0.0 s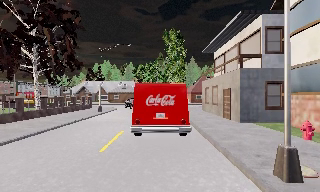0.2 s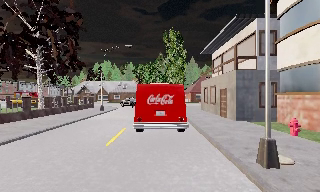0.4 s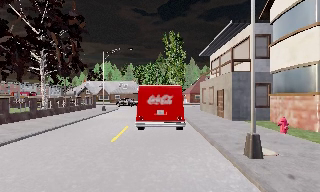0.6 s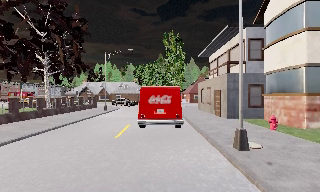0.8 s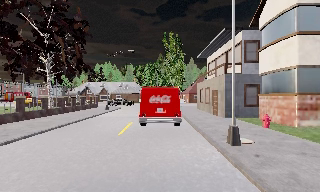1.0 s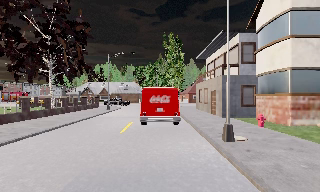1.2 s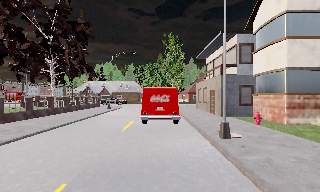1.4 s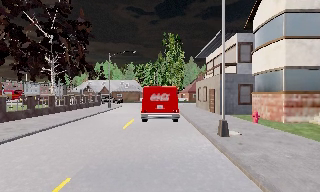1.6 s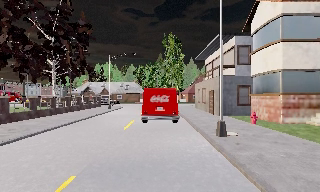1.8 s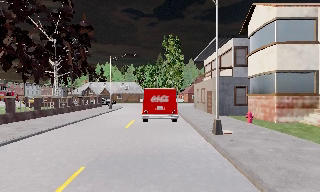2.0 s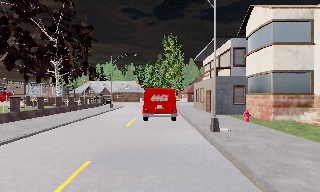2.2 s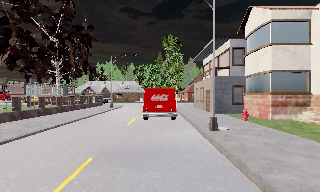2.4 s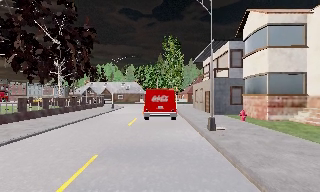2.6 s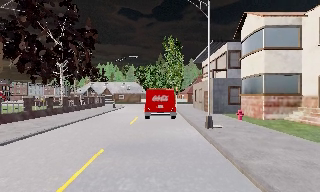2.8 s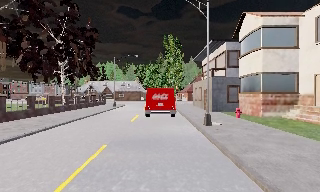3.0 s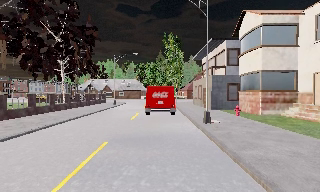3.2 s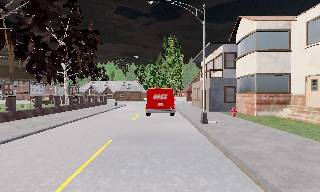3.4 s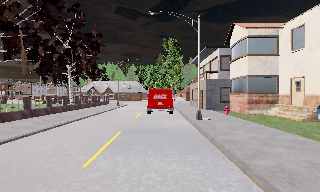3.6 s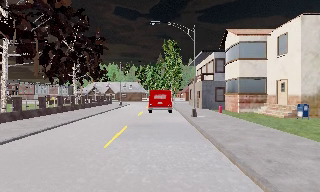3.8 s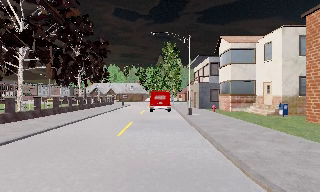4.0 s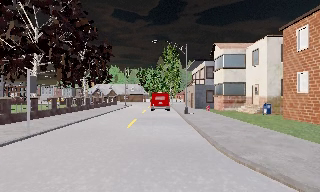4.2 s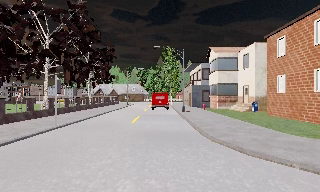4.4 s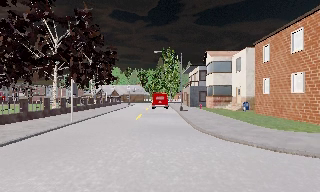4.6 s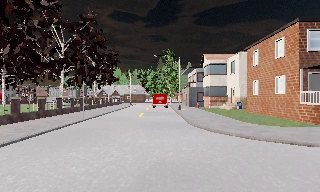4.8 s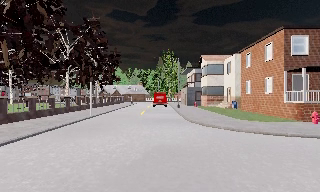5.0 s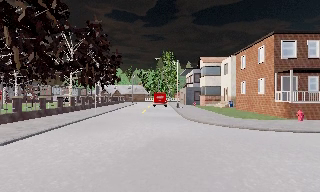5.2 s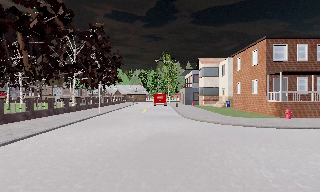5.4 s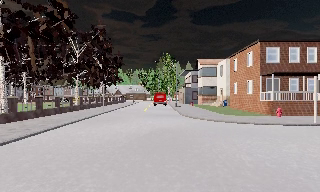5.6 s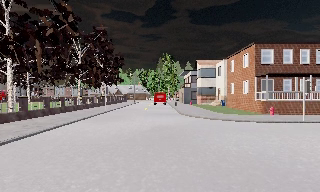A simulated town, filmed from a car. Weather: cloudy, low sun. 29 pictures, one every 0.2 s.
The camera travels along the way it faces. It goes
backward.
0.0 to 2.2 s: The camera travels backward, about 4.5 m, so what stands in front gets smaller. It loses speed.
2.2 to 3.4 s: The camera travels backward, about 3 m, so what stands in front gets smaller. It gains speed.
3.4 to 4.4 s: The camera travels backward, about 9 m, so what stands in front gets smaller.
4.4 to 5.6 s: The camera travels backward, about 7 m, so what stands in front gets smaller. It loses speed.
The film runs backward here.
